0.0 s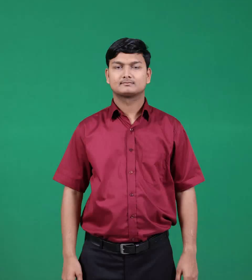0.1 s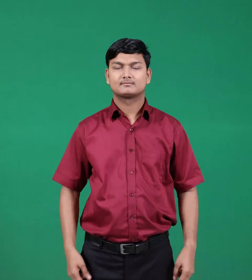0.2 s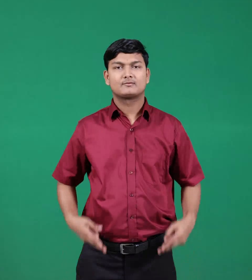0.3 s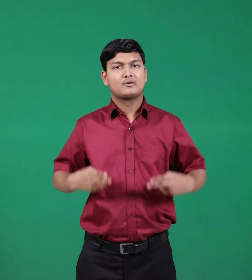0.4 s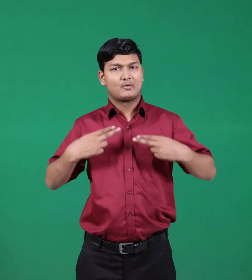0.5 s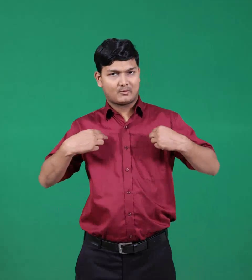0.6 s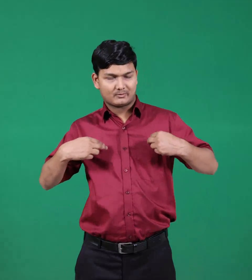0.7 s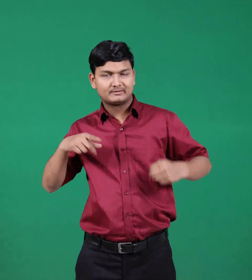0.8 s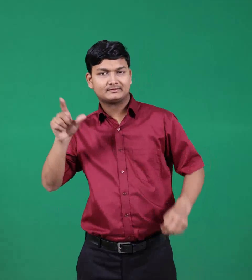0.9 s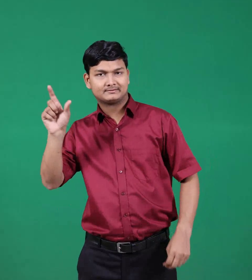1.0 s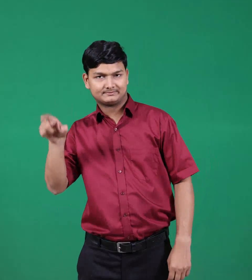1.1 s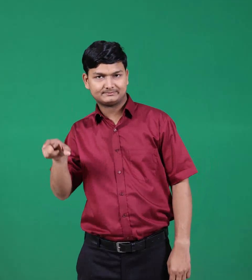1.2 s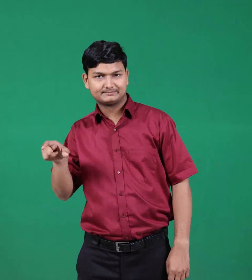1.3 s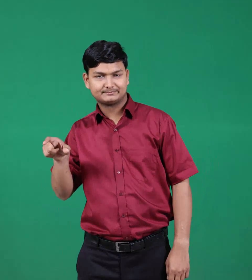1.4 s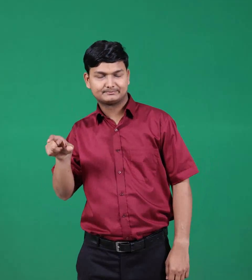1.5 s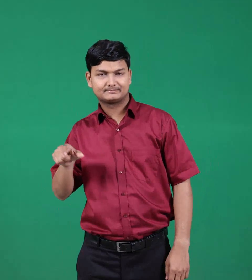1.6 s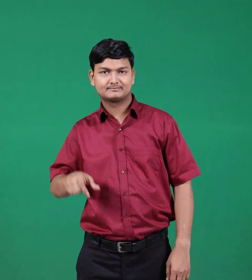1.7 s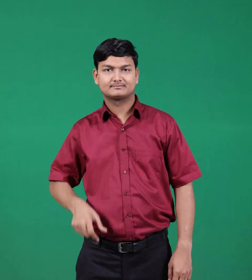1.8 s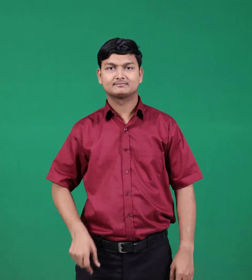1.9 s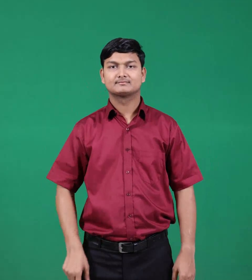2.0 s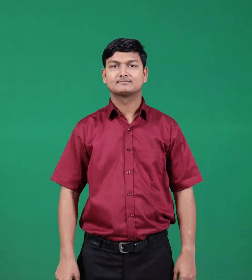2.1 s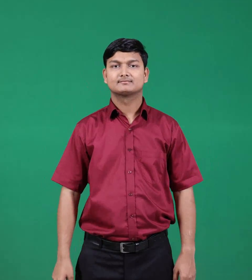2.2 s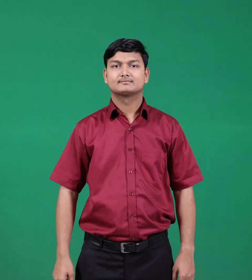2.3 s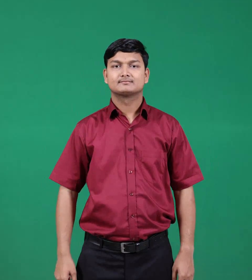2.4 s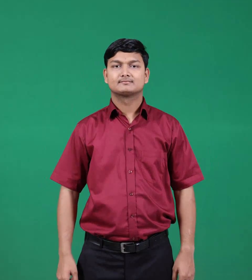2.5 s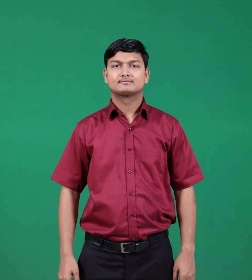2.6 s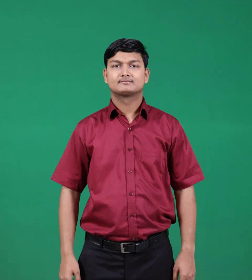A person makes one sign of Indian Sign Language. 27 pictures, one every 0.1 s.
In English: lawyer
